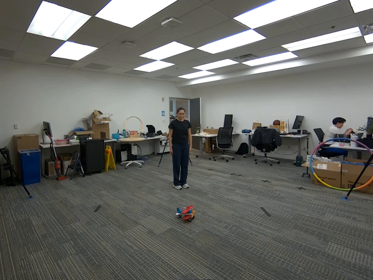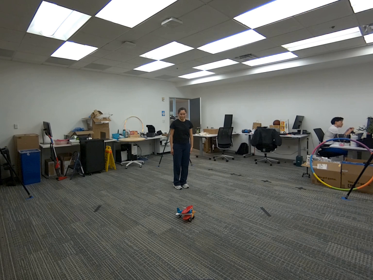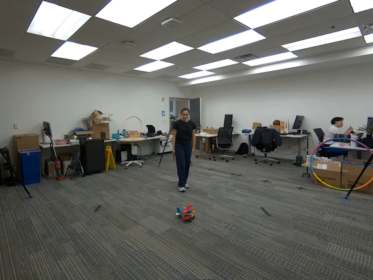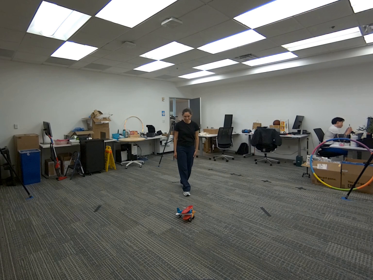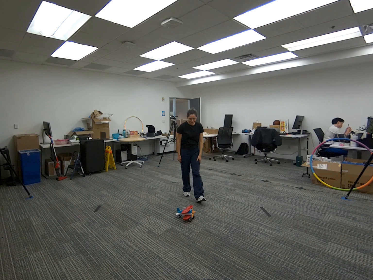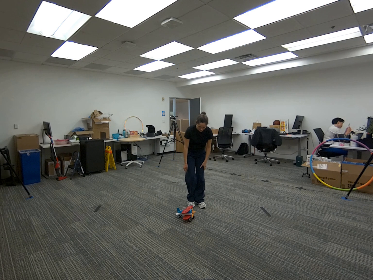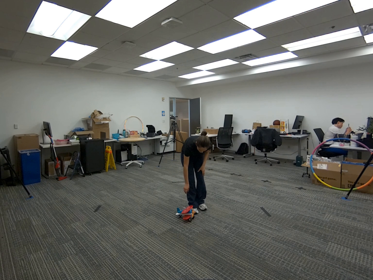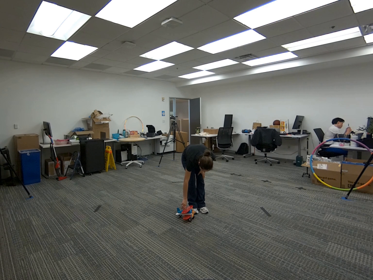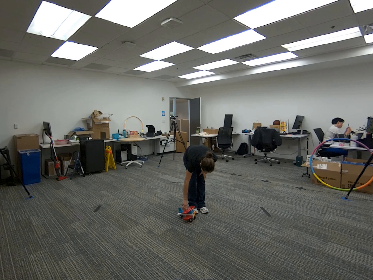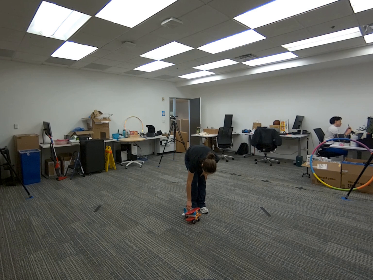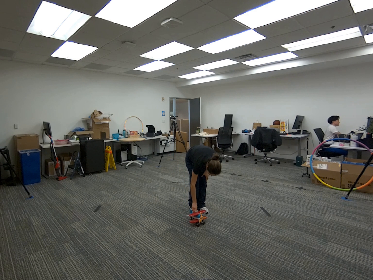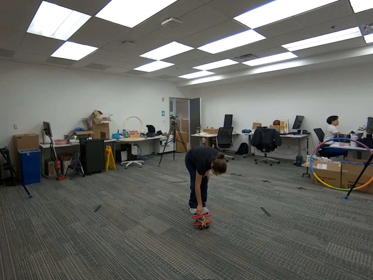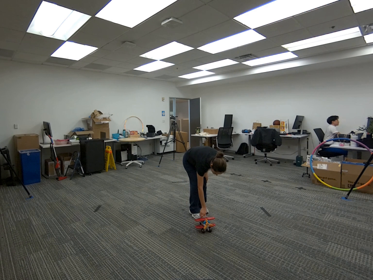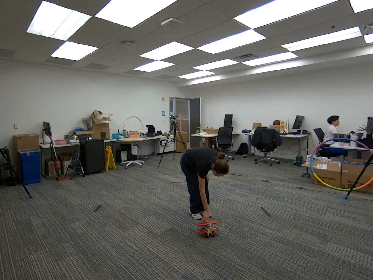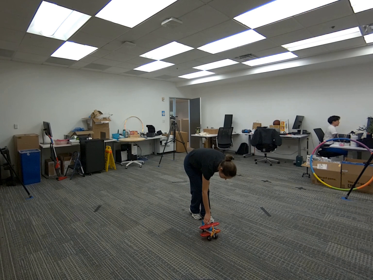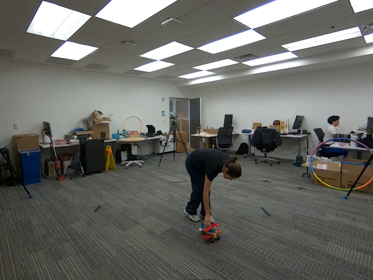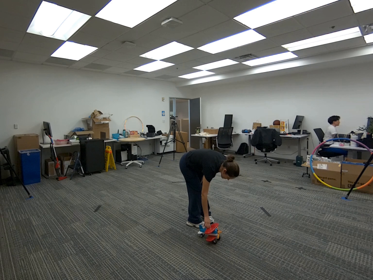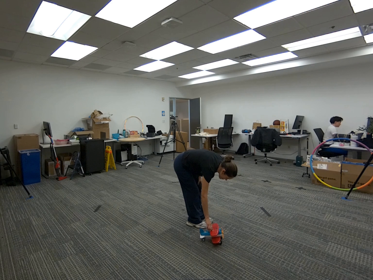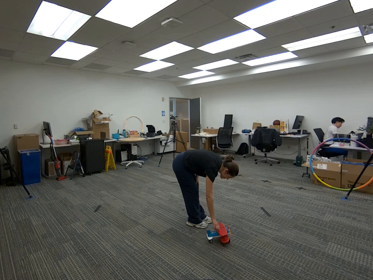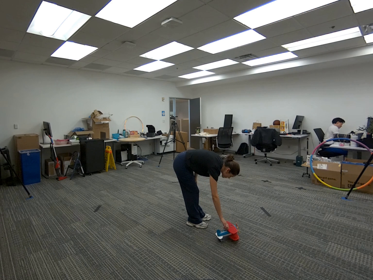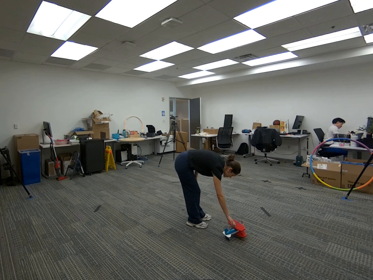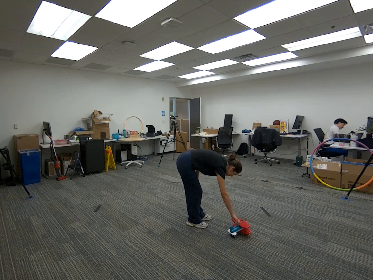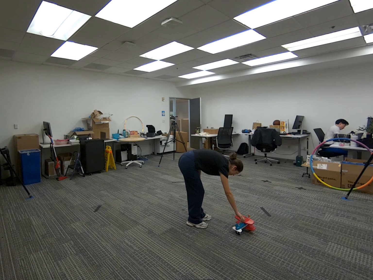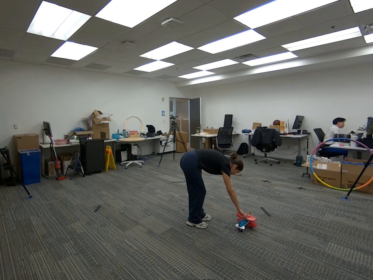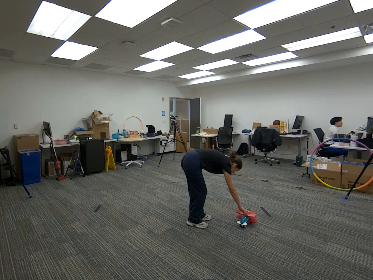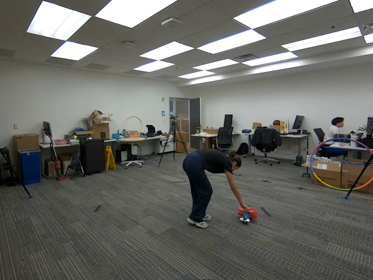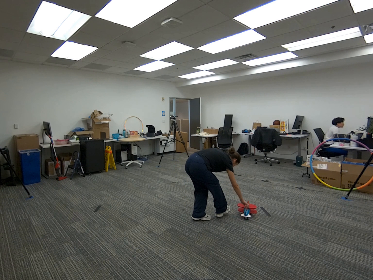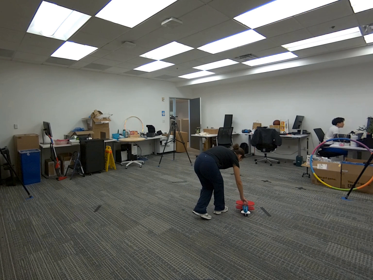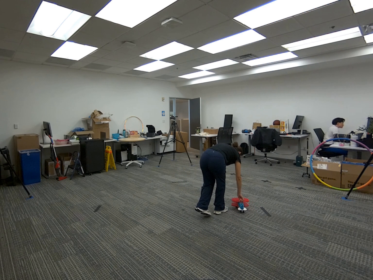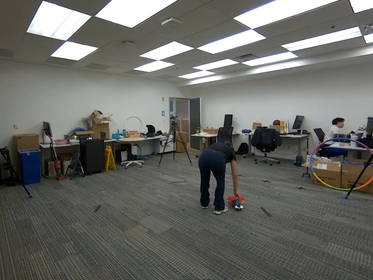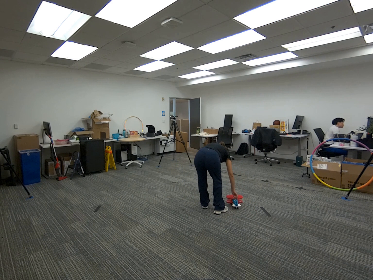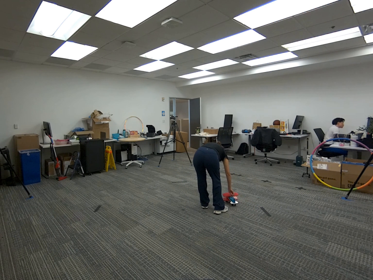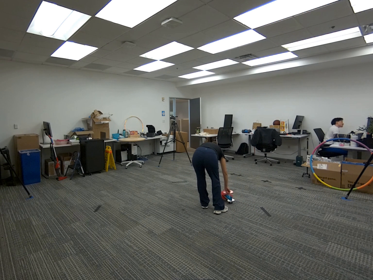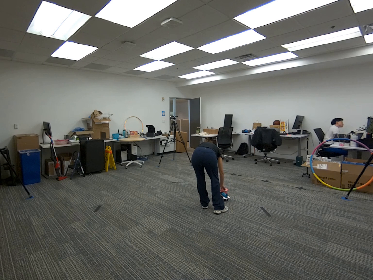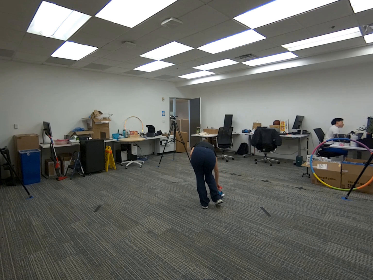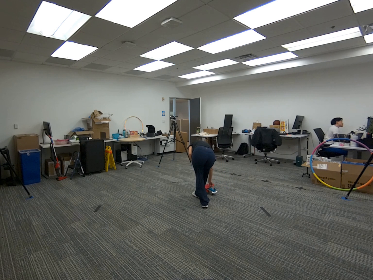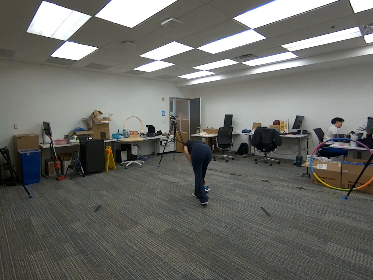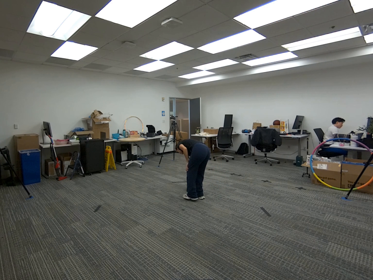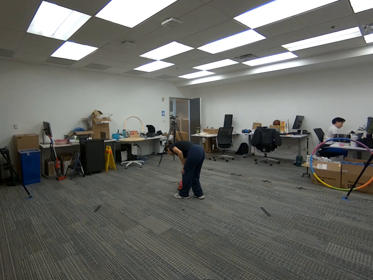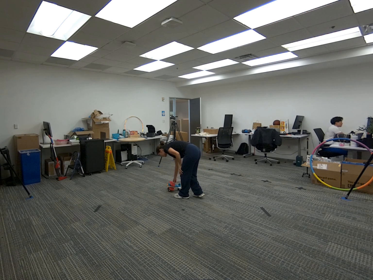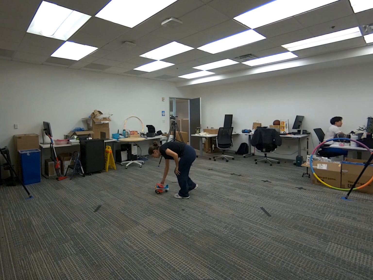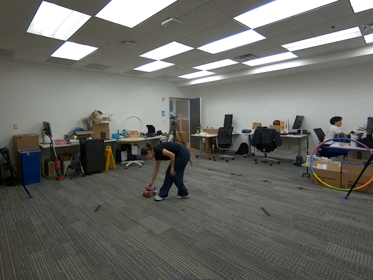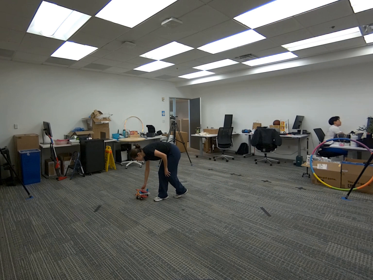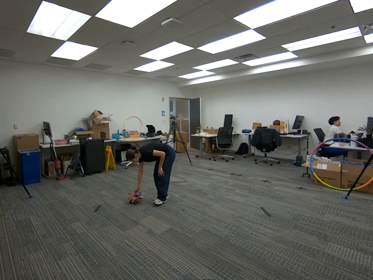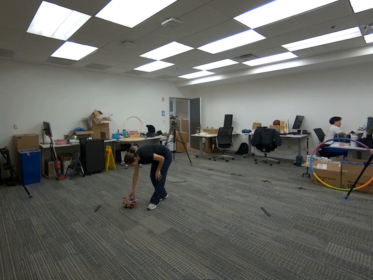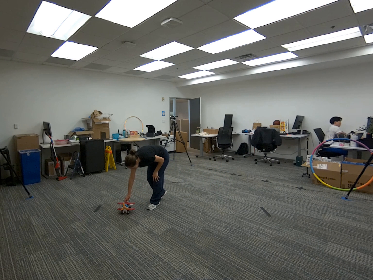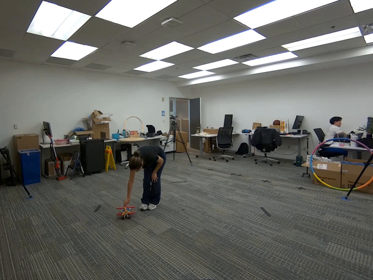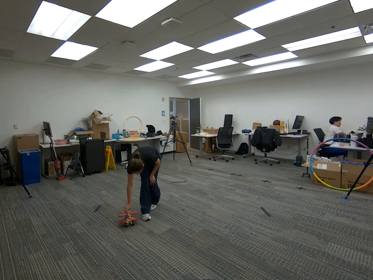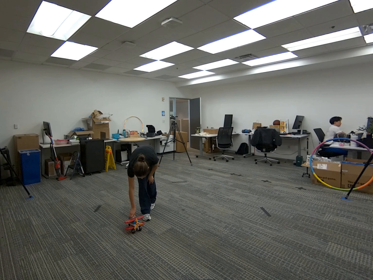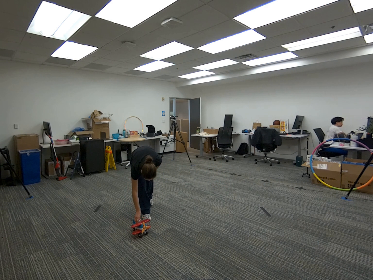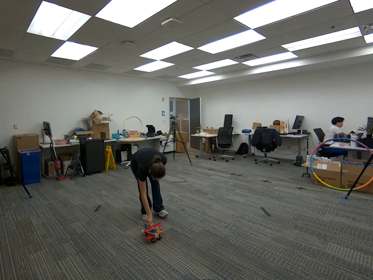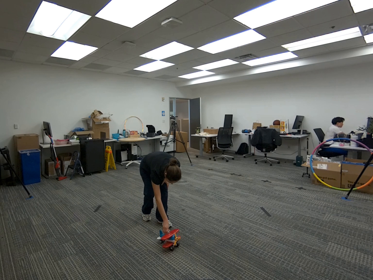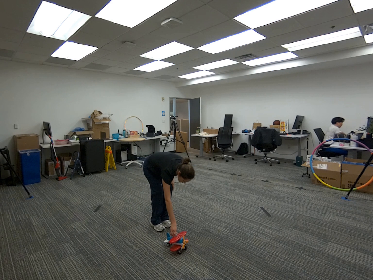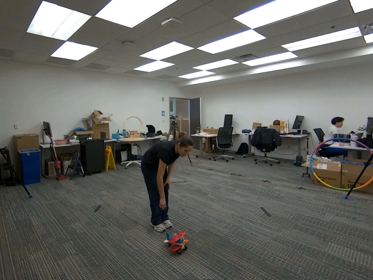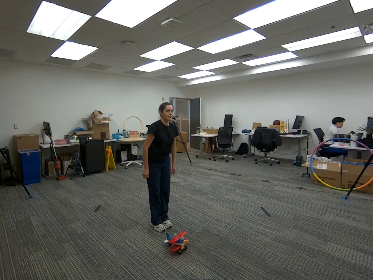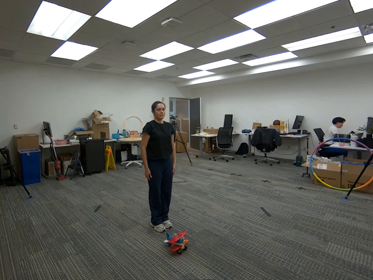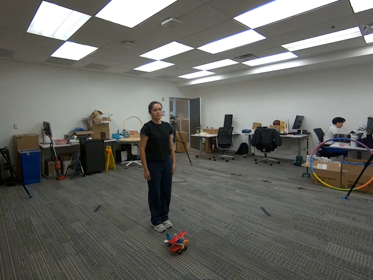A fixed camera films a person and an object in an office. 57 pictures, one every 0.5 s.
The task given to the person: Walk to the toy airplane on the ground. Place your right hand on top of it and push it, rolling it along the ground until finished.
